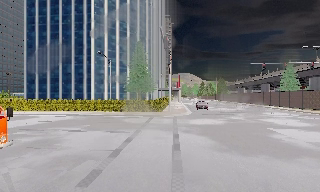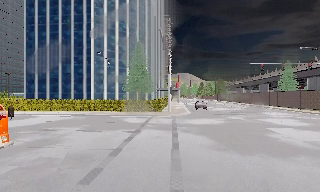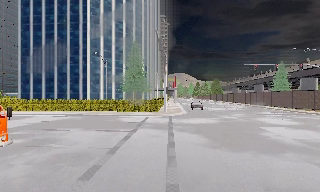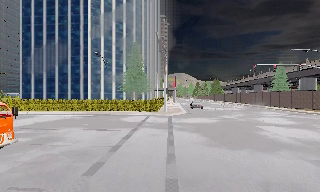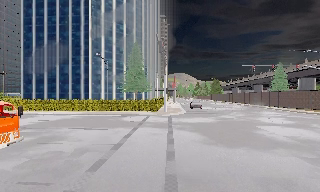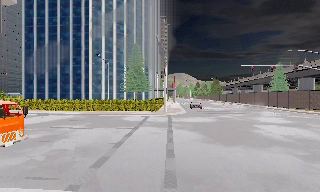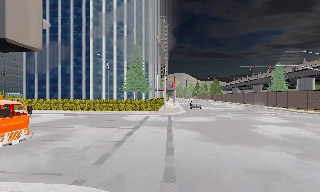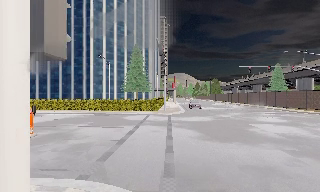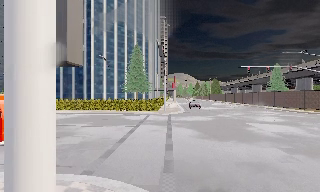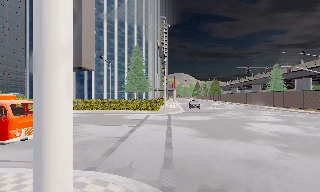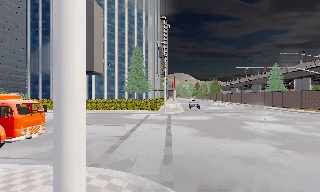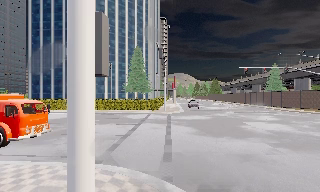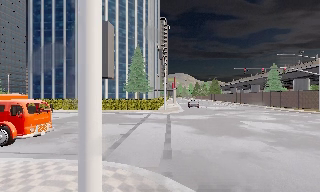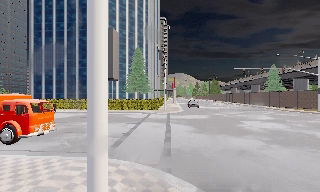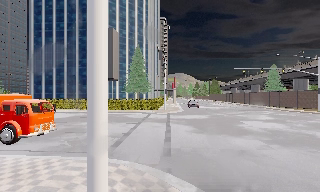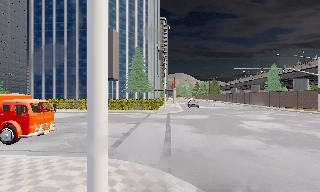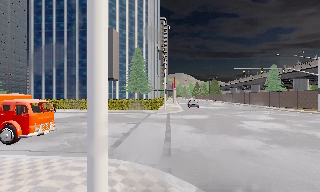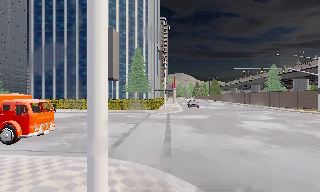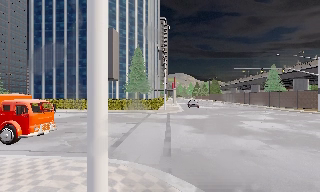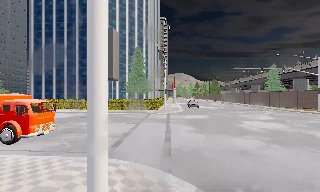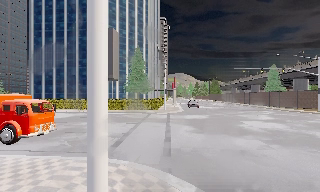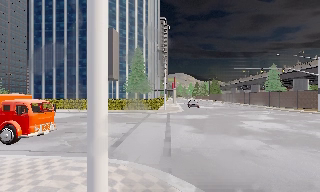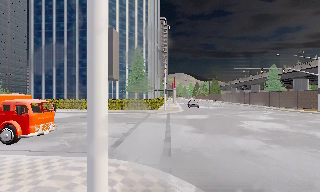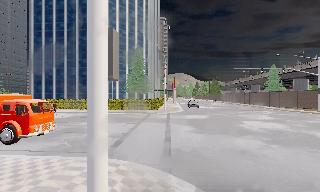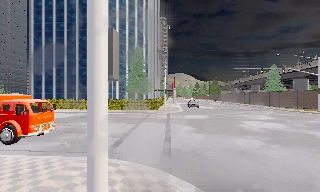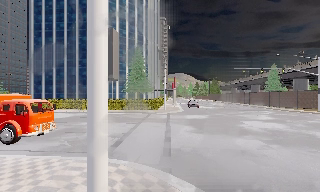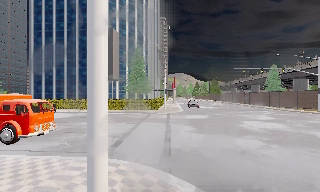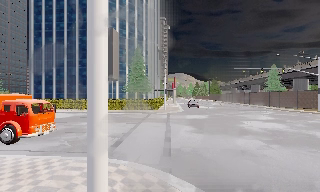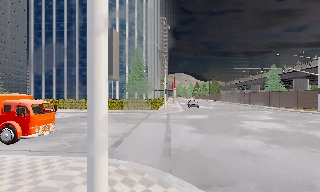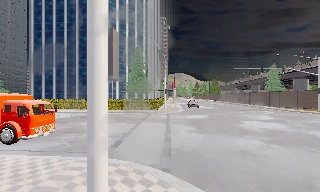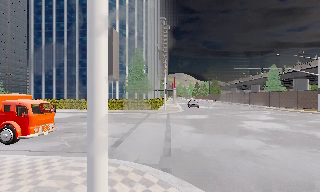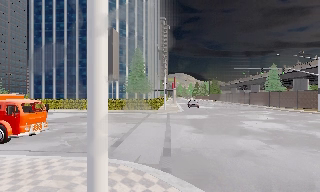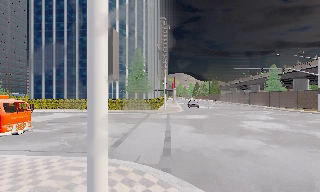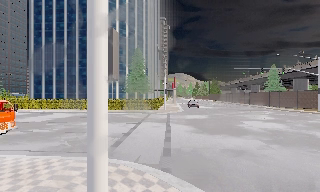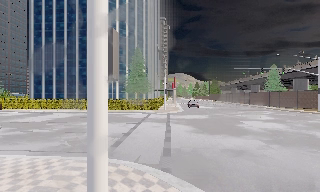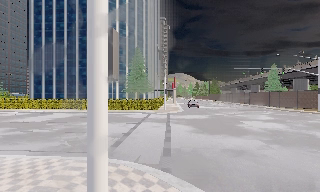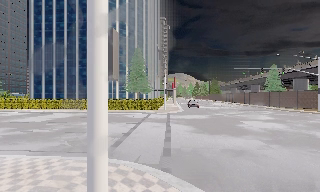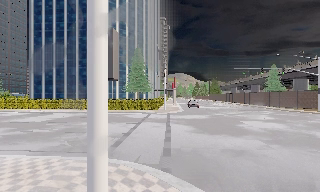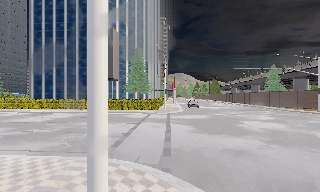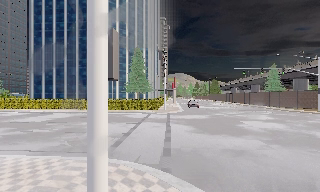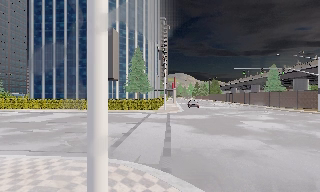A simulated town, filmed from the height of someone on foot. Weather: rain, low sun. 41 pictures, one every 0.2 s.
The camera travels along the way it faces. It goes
backward.
0.0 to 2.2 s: The camera travels backward, about 3 m, so what stands in front gets smaller.
2.2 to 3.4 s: The camera travels backward, about 0.5 m, so what stands in front gets smaller. It loses speed.
3.4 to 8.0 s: The camera keeps its place and its aim.
The film runs backward here.
